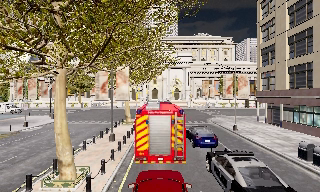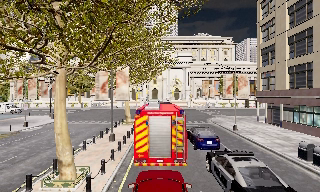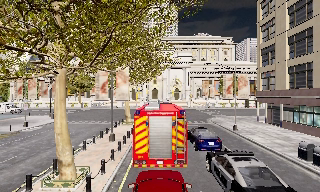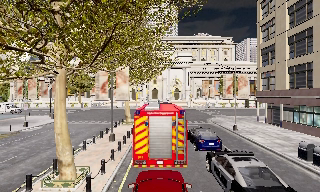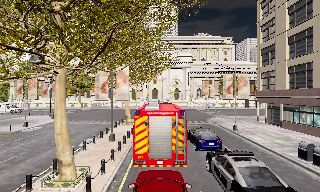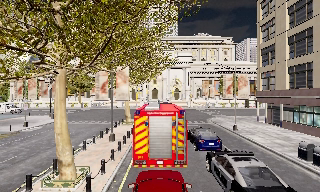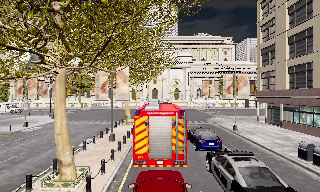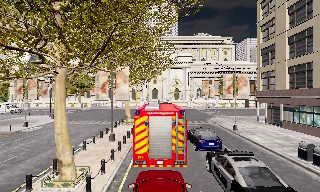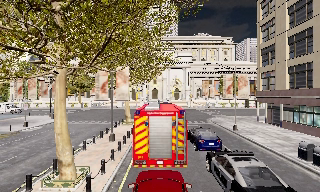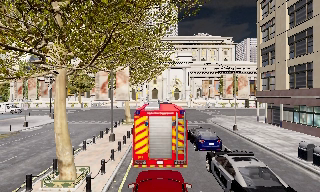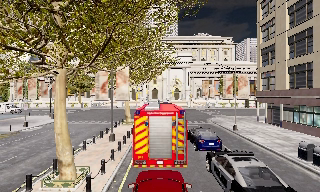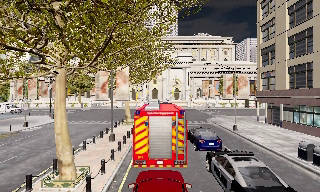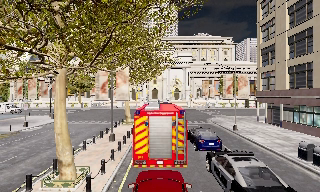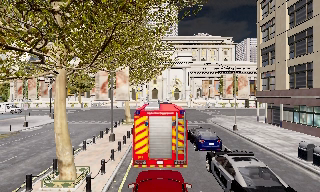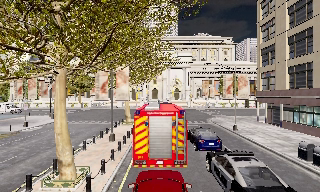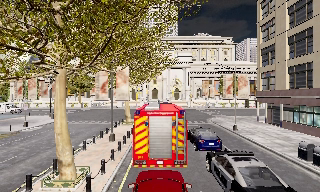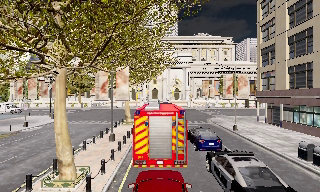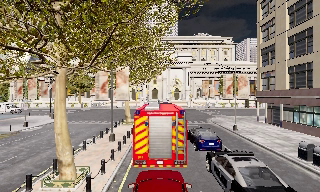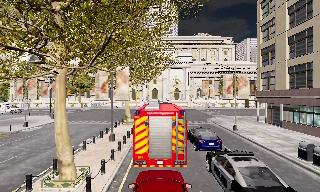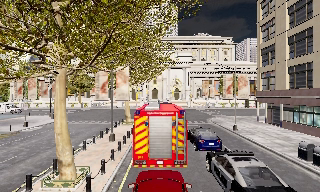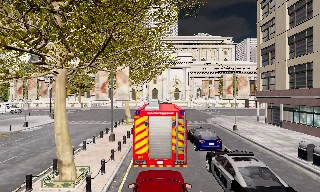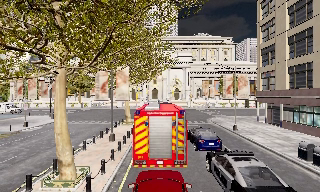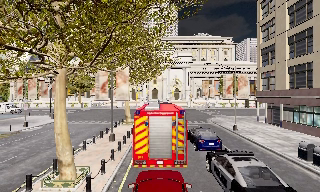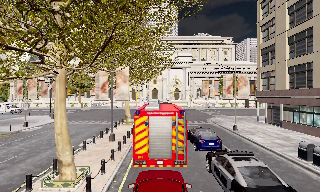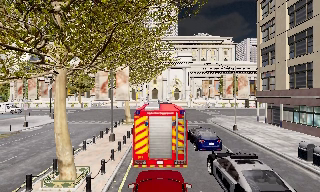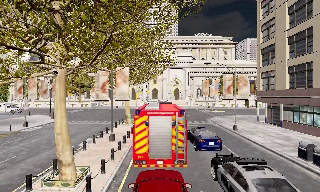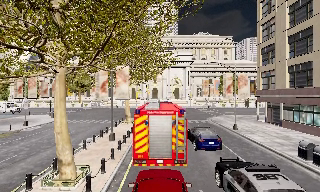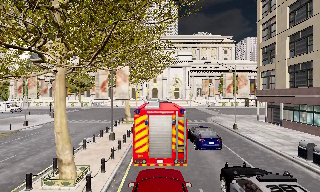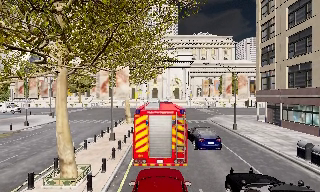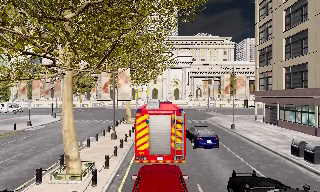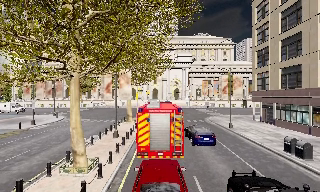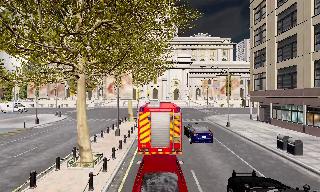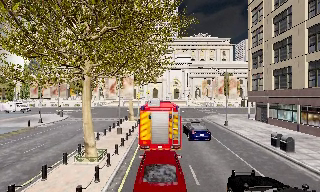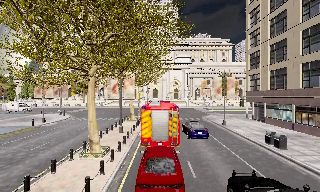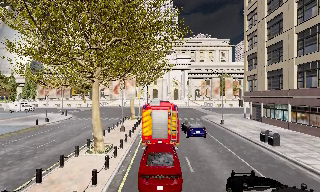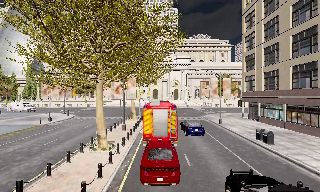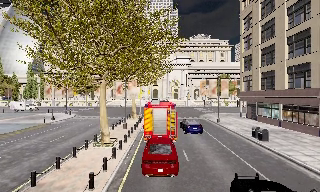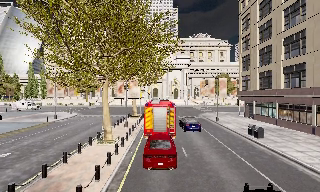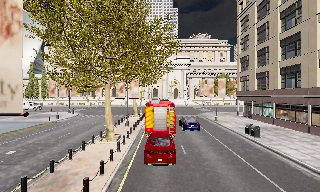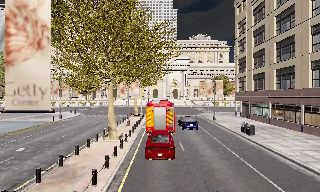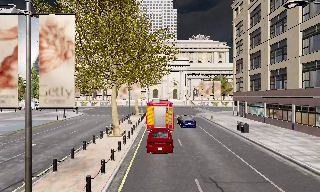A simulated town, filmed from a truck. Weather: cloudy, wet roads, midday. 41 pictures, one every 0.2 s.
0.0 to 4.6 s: The camera keeps its place and its aim.
4.6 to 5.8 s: The camera travels backward, about 0.5 m, so what stands in front gets smaller. It gains speed.
5.8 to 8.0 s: The camera travels backward, about 8 m, so what stands in front gets smaller.
The film runs backward here.
